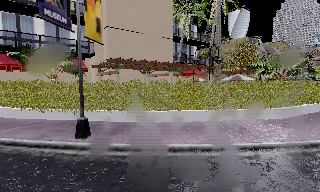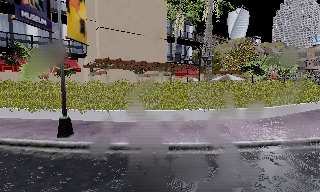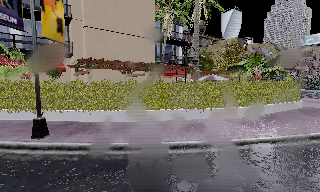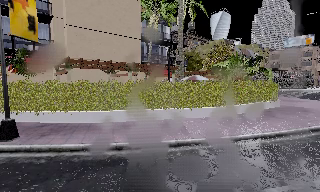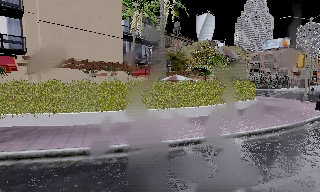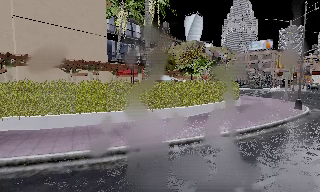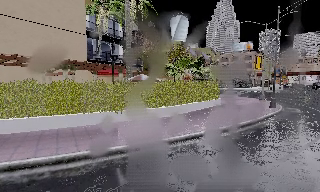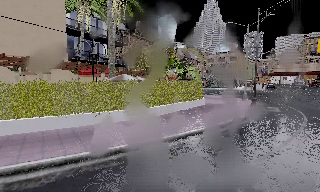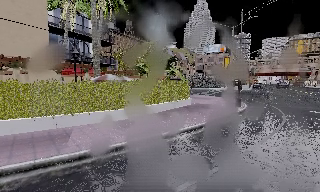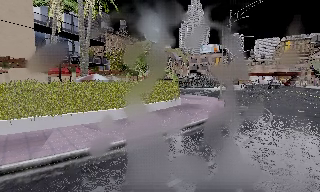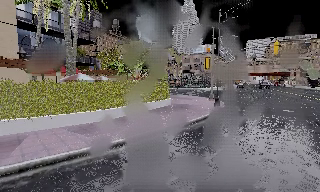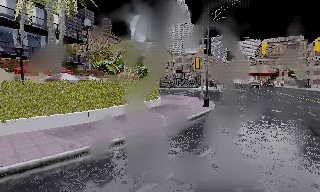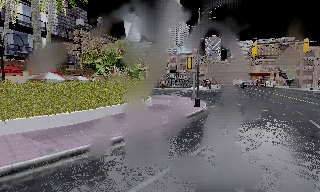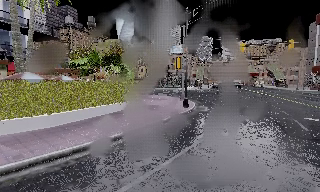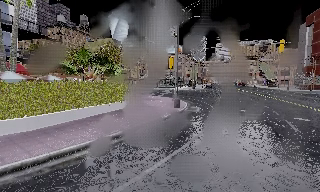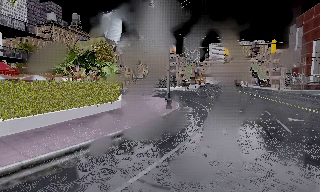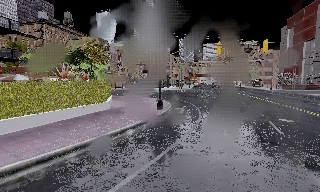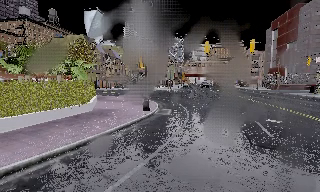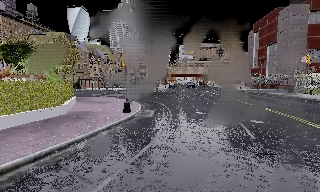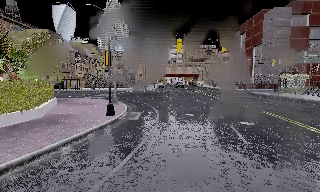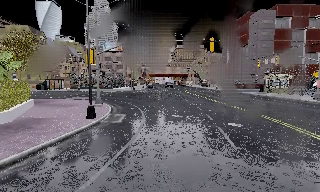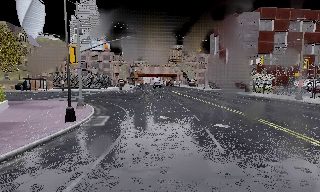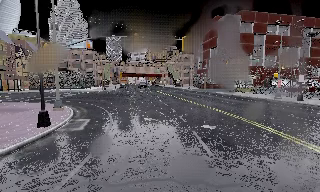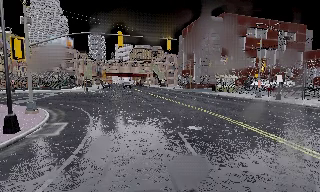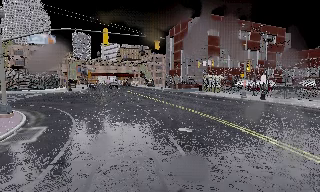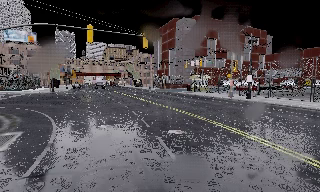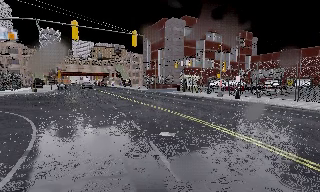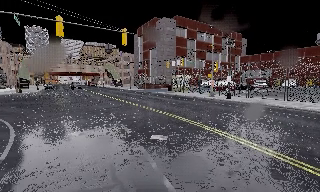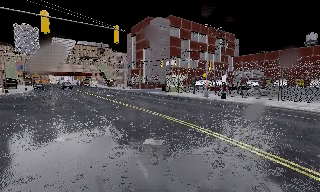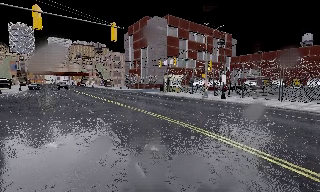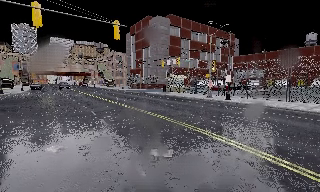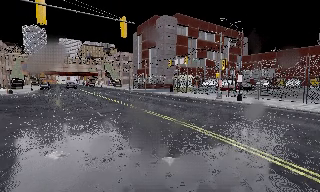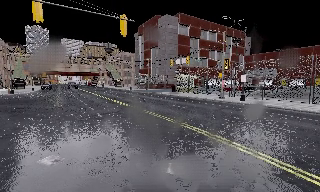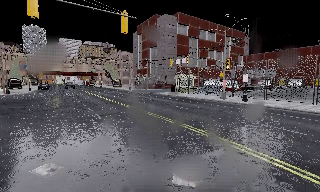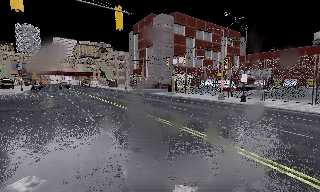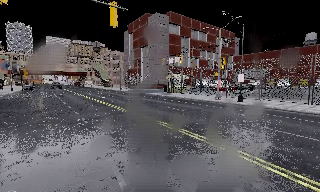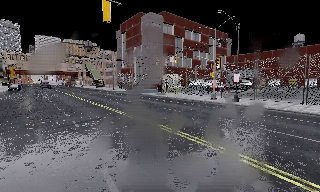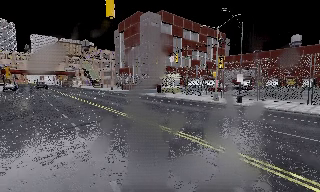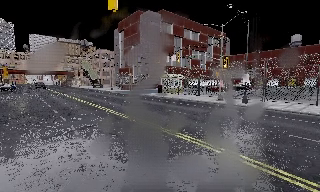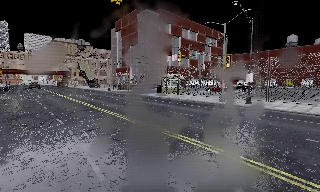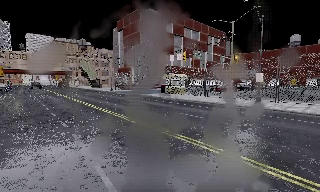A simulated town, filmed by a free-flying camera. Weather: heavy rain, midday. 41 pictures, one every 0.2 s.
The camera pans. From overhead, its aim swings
clockwise.
The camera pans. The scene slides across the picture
to the left.
0.0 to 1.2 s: The camera swings to its right by about 20 degrees, and the scene slides to the left. It travels to its right, about 3 m, so close, fixed things drift to the left.
1.2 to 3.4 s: The scene slides to the left, as the camera pans about 30 degrees to its right. It travels to its right and forward, about 5 m, so close, fixed things drift to the left.
3.4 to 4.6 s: The camera pans to its right, which is clockwise from overhead, by about 25 degrees. It travels forward, about 3 m, so what stands in front looms larger. It loses speed.
4.6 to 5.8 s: The camera swings to its right by about 20 degrees, and the scene slides to the left. It travels forward, about 2.5 m, so what stands in front looms larger.
5.8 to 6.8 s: The camera travels forward, about 2.5 m, so what stands in front looms larger.
6.8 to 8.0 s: The camera travels forward and to its left, about 3.5 m, so what stands in front looms larger.
The film runs backward here.
